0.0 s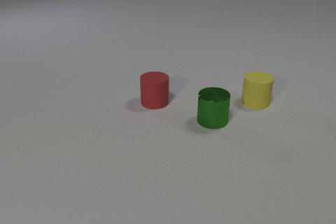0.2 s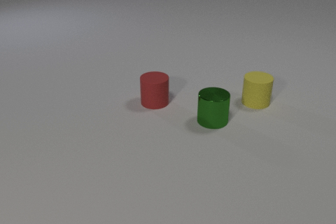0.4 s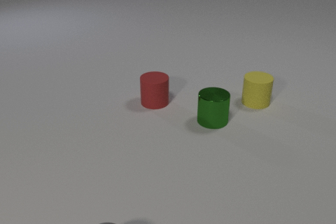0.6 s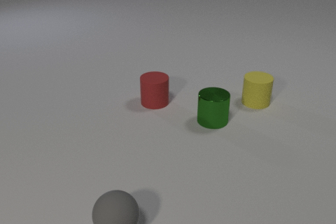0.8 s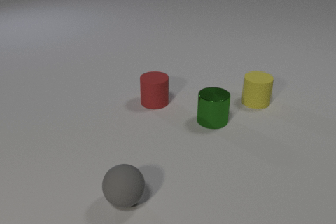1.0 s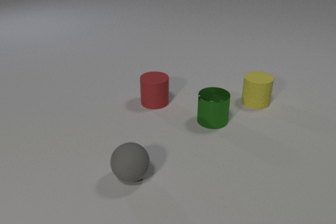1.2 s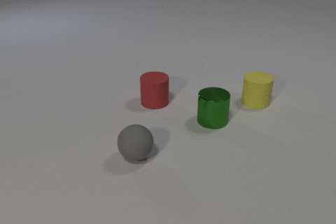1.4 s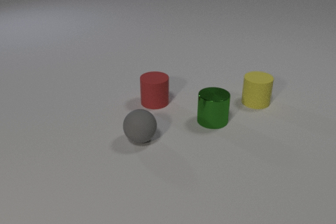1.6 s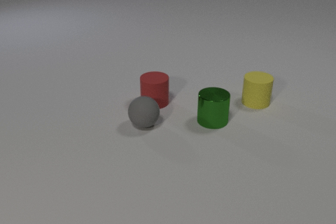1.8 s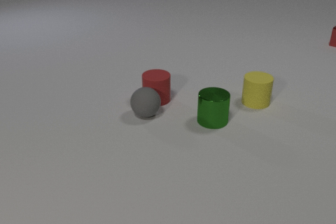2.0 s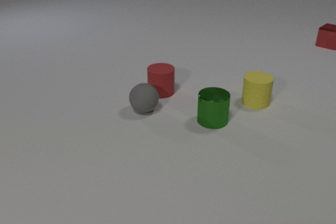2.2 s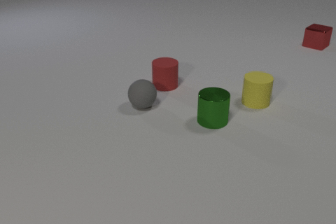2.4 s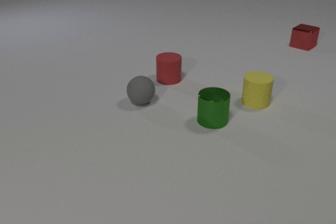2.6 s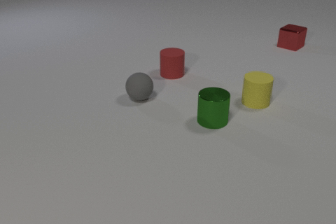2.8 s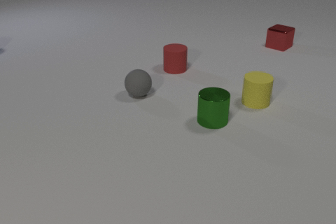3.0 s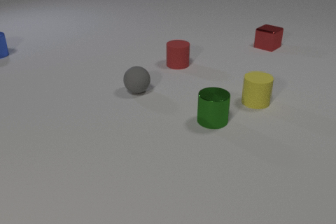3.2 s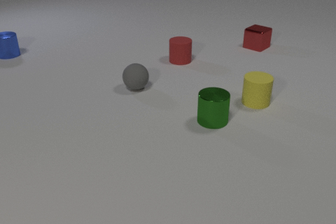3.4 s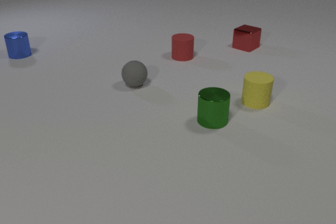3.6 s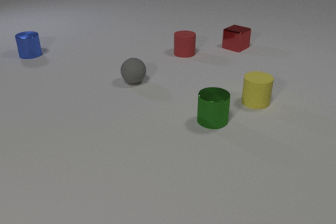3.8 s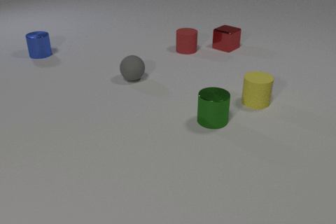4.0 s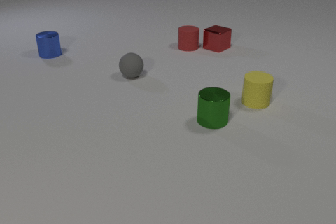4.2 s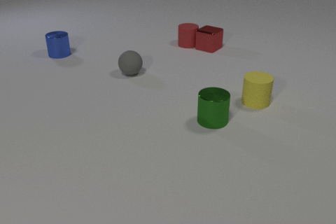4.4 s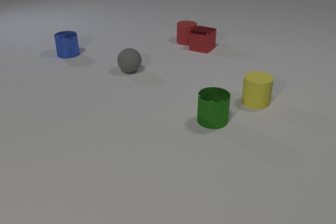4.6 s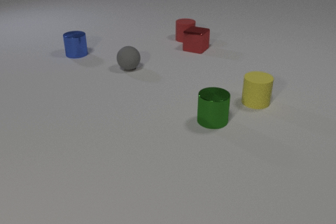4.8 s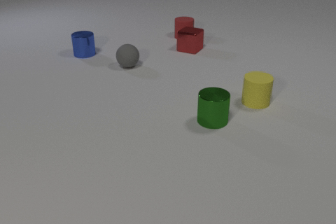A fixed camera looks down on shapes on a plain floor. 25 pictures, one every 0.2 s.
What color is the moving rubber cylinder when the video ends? red.
How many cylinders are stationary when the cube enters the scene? 3.
How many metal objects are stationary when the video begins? 1.
0.0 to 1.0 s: The gray rubber sphere comes in at the bottom edge, rolls away from the camera.
1.0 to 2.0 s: The gray rubber sphere rolls away from the camera. The red rubber cylinder slides away from the camera. The red metal cube comes in at the right edge, slides to the left and toward the camera. The gray rubber sphere and the red rubber cylinder collide.
2.0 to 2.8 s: The gray rubber sphere rolls away from the camera. The red rubber cylinder slides away from the camera. The red metal cube slides to the left and toward the camera.
2.8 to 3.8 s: The gray rubber sphere rolls away from the camera. The red rubber cylinder slides away from the camera. The blue metal cylinder comes in at the left edge, slides to the right. The red metal cube slides to the left.
3.8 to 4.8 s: The gray rubber sphere rolls away from the camera. The red rubber cylinder slides away from the camera. The blue metal cylinder slides to the right. The red metal cube slides to the left. The red rubber cylinder and the red metal cube collide.
